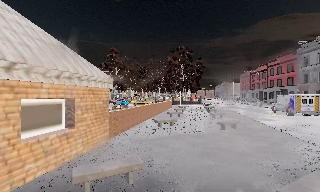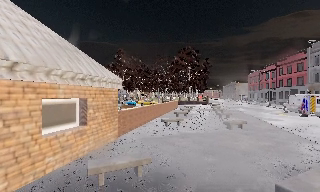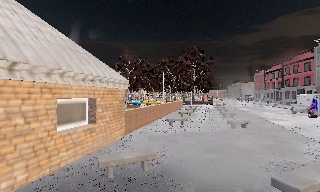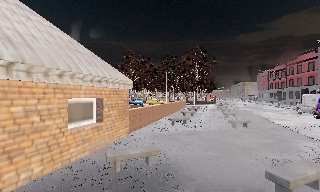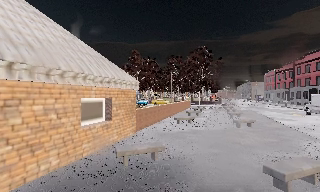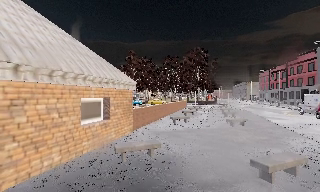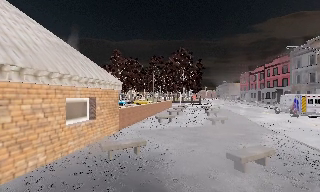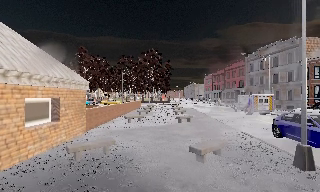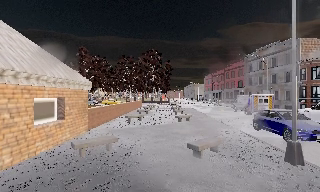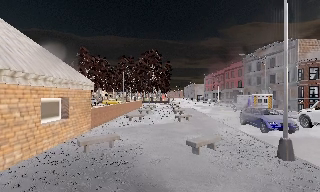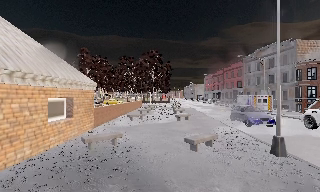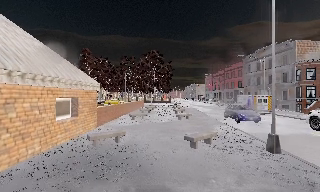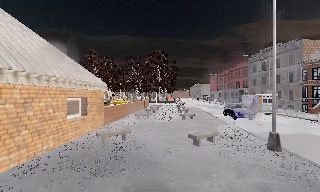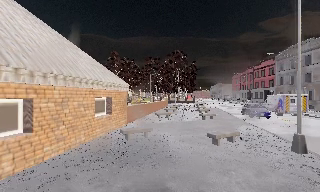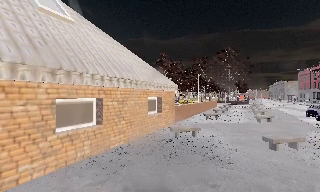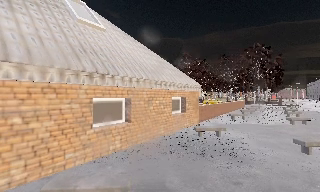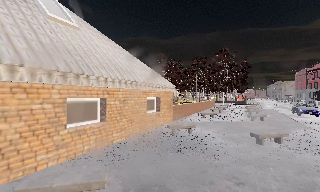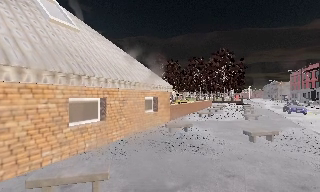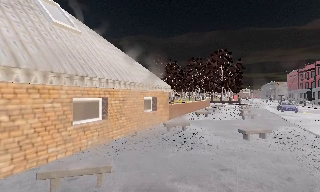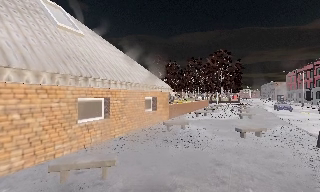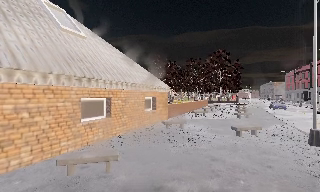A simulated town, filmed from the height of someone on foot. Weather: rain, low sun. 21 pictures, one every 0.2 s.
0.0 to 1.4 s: The scene slides to the left, as the camera pans about 10 degrees to its right. It travels backward, about 2 m, so what stands in front gets smaller.
1.4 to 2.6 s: The camera travels backward, about 2 m, so what stands in front gets smaller.
2.6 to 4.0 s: The camera swings to its left by about 15 degrees, and the scene slides to the right. It travels backward, about 2.5 m, so what stands in front gets smaller.
The film runs backward here.
